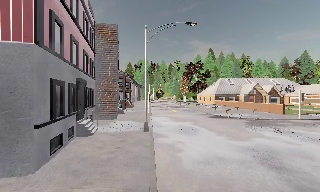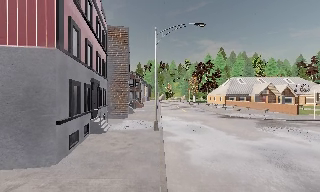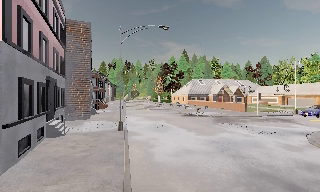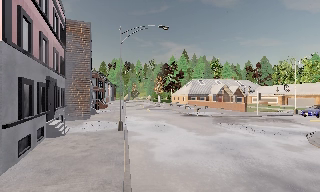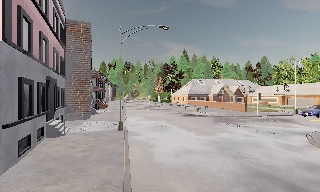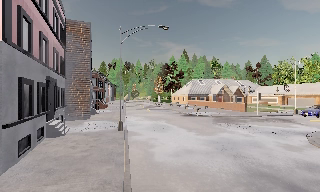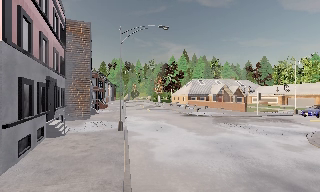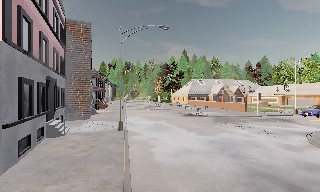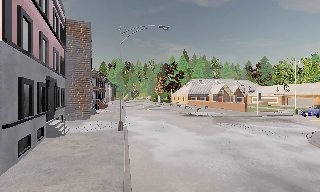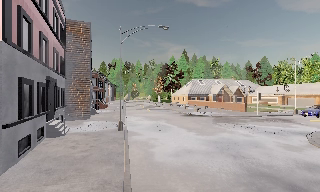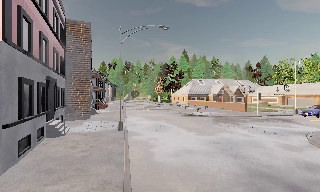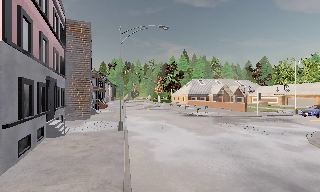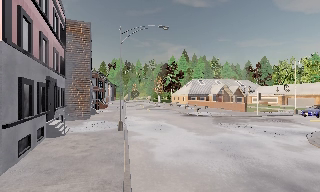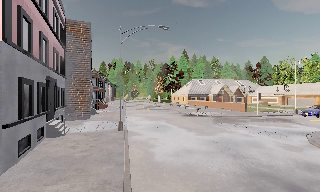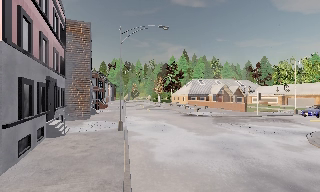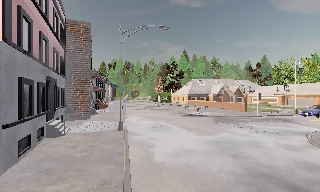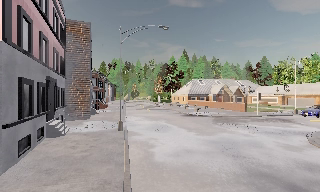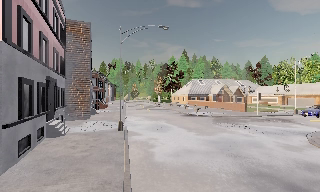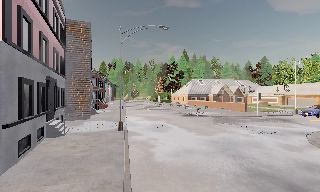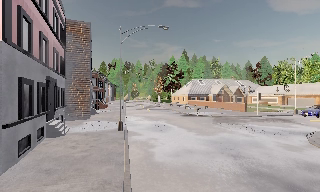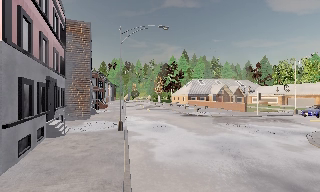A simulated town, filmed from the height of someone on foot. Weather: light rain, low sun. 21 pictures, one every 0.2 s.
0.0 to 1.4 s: The camera travels backward, about 0.5 m, so what stands in front gets smaller. It loses speed.
1.4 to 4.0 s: The camera keeps its place and its aim.
The film runs backward here.
